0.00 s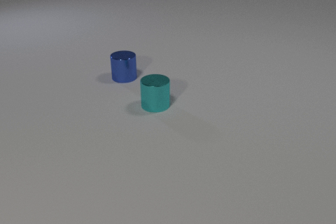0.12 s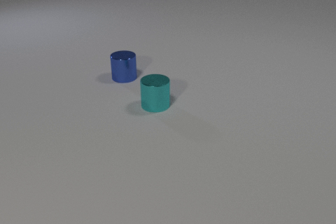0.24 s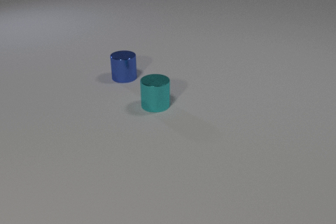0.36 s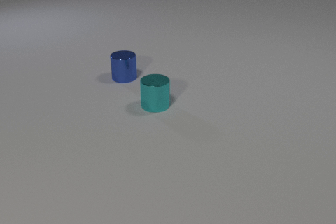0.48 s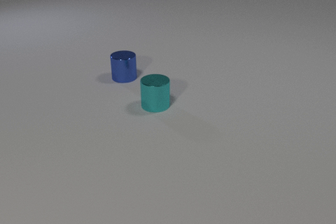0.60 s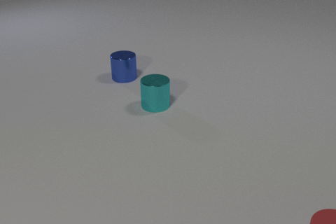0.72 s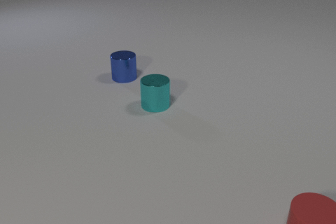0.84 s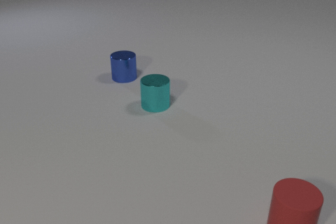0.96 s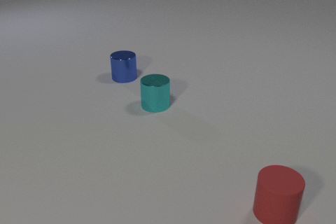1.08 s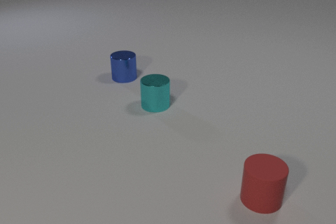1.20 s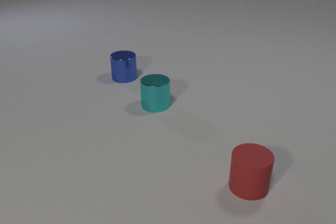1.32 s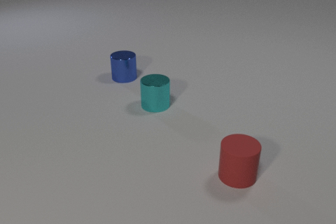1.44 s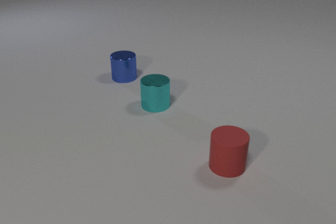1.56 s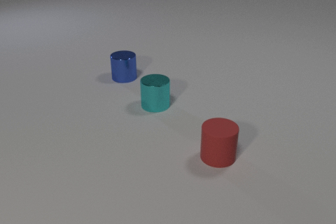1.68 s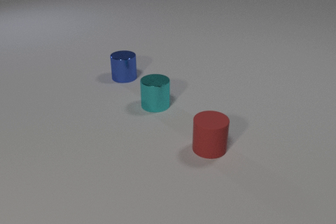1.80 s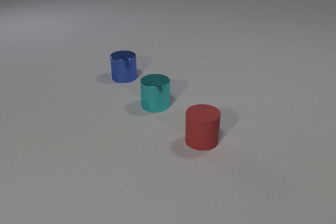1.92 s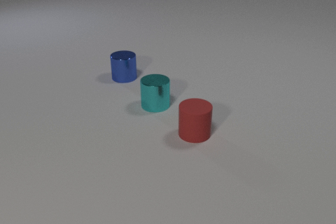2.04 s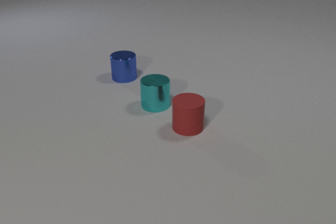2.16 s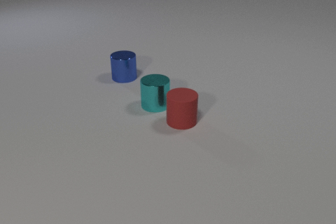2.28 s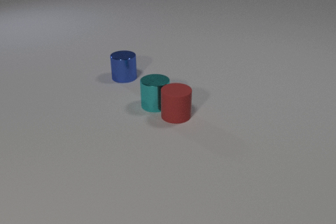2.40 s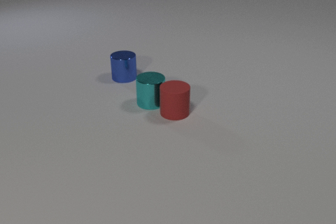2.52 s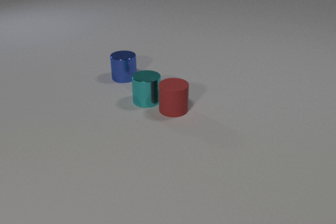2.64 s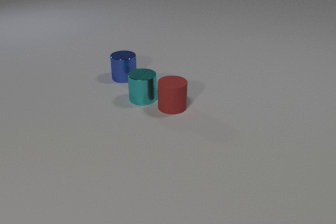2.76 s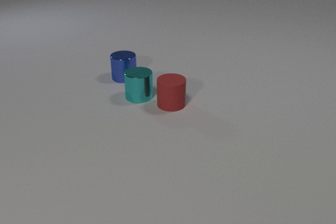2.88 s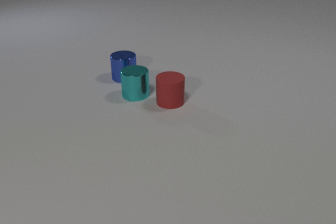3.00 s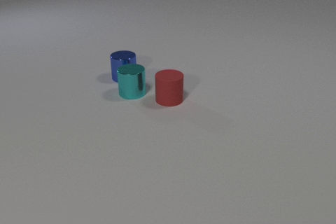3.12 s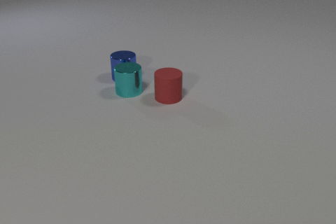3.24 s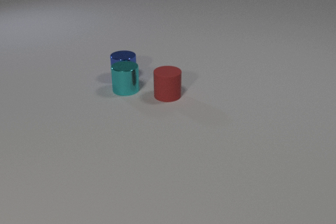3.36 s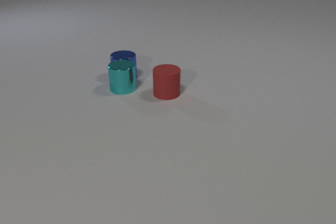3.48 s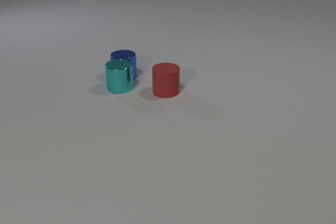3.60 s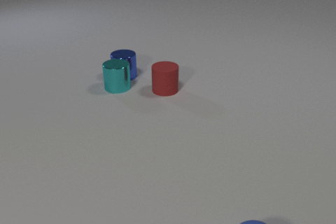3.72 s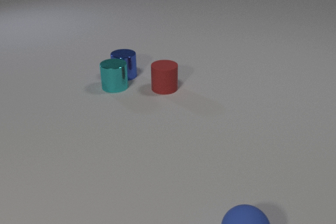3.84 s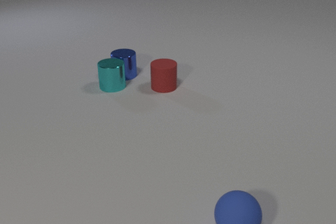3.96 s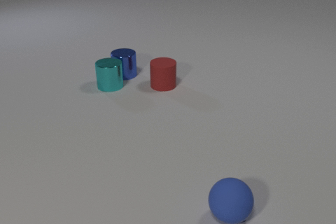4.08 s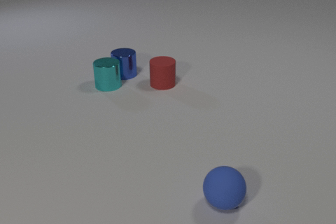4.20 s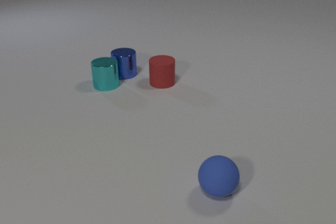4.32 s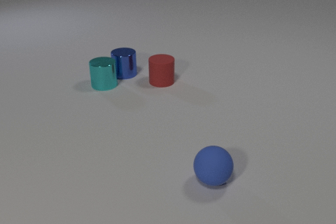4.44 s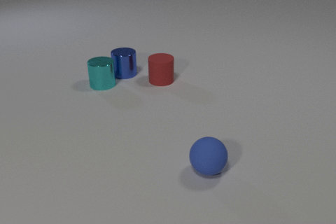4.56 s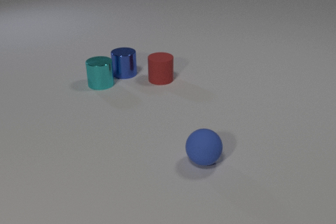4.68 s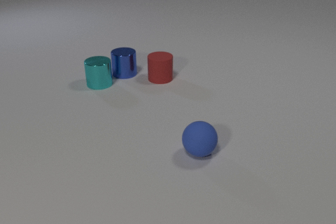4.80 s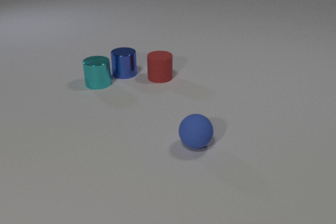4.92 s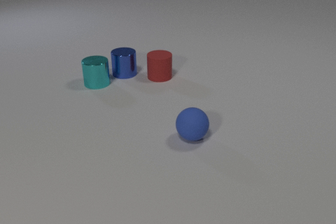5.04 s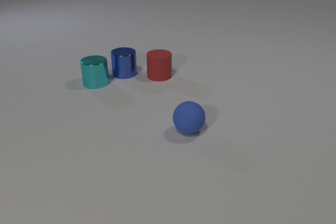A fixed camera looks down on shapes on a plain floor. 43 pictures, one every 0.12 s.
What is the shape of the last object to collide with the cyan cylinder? cylinder.
How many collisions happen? 2.
How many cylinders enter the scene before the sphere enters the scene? 1.
0.00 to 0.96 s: The red rubber cylinder comes in at the bottom edge, slides to the left and away from the camera.
0.96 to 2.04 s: The red rubber cylinder slides away from the camera and to the left.
2.04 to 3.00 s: The red rubber cylinder slides away from the camera. The cyan metal cylinder slides away from the camera and to the left. The red rubber cylinder and the cyan metal cylinder collide.
3.00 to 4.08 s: The red rubber cylinder slides away from the camera. The cyan metal cylinder slides to the left and away from the camera. The blue rubber sphere comes in at the bottom edge, rolls away from the camera and to the left. The blue metal cylinder slides away from the camera. The cyan metal cylinder and the blue metal cylinder collide.
4.08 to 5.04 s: The red rubber cylinder slides away from the camera. The cyan metal cylinder slides to the left and away from the camera. The blue rubber sphere rolls away from the camera.
